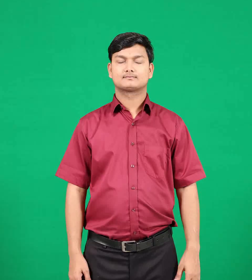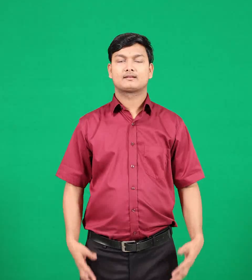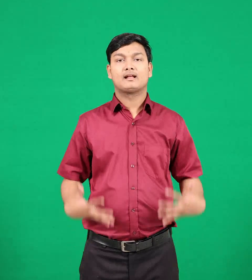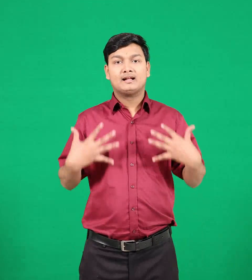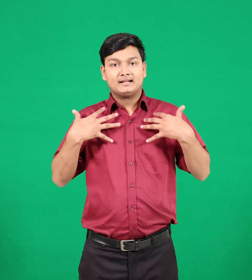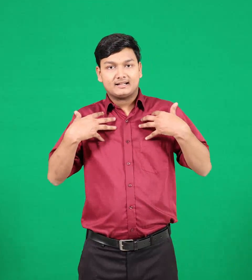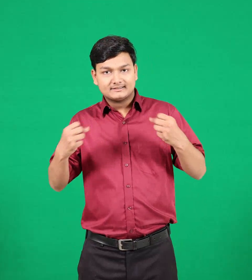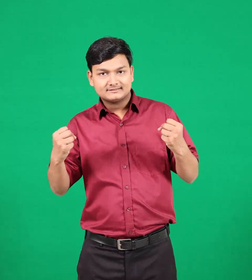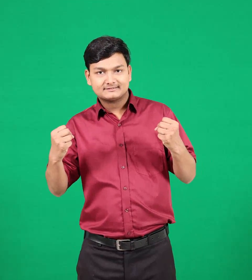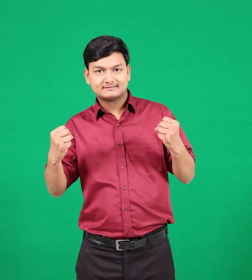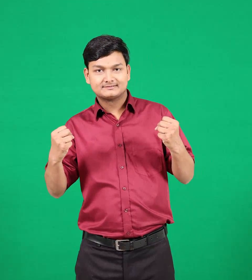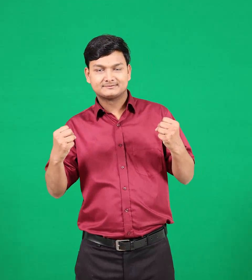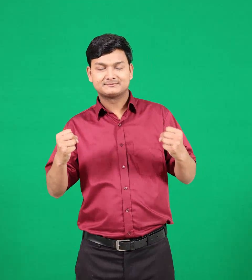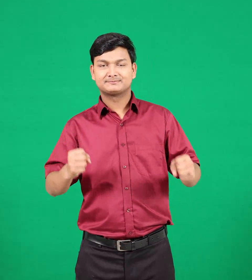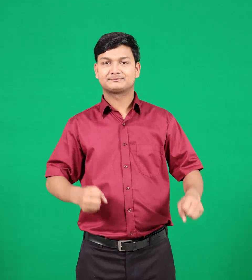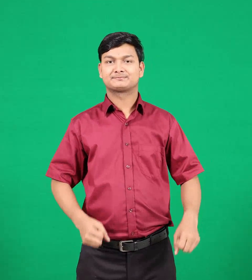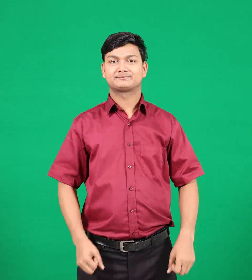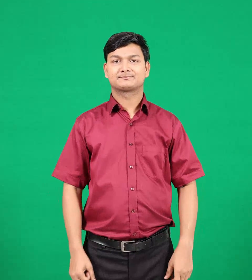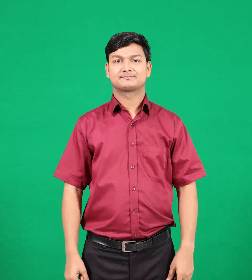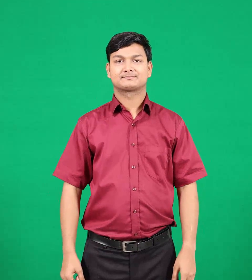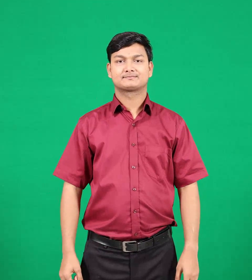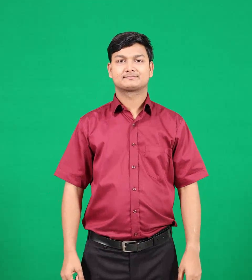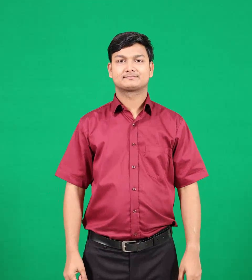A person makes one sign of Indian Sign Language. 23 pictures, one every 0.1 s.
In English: heal
